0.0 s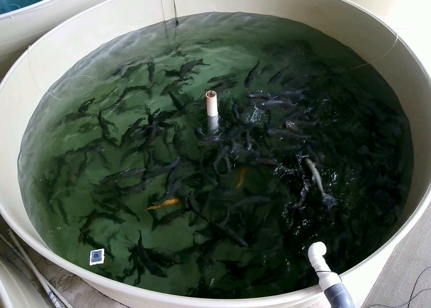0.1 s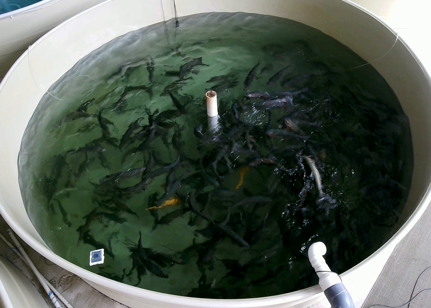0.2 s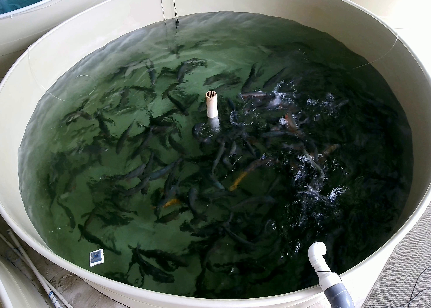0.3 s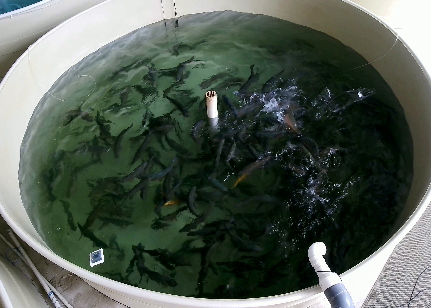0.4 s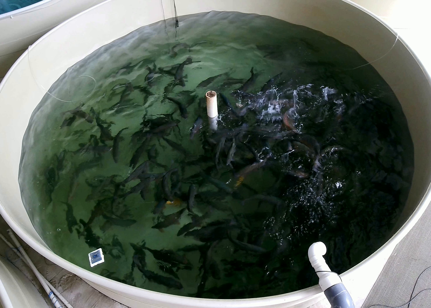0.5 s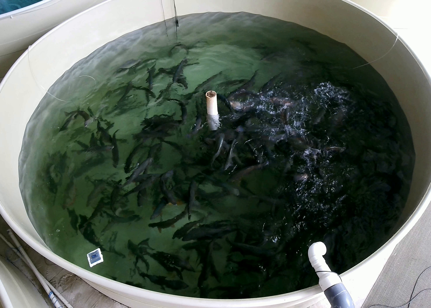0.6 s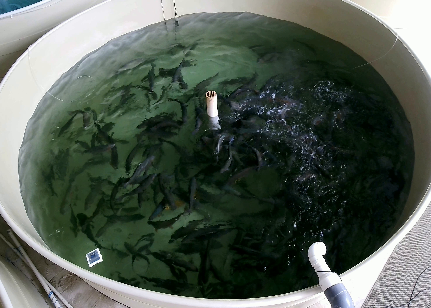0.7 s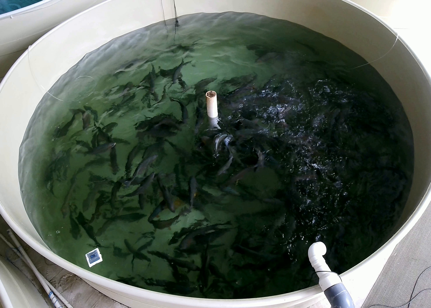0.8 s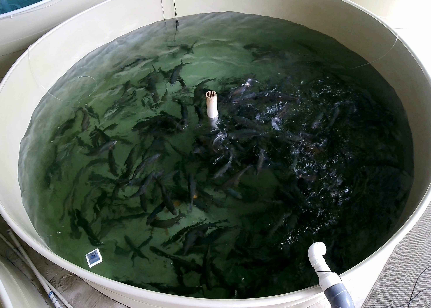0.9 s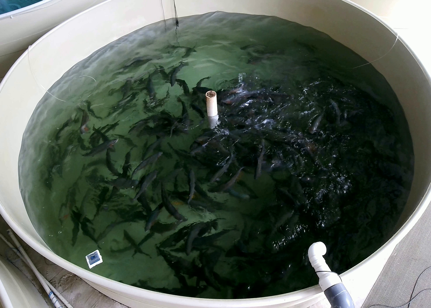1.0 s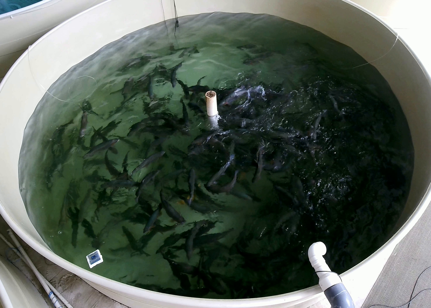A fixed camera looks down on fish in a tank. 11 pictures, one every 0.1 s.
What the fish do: Weak feeding.
